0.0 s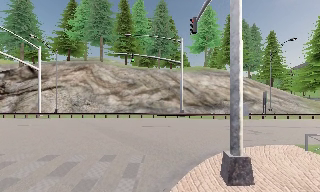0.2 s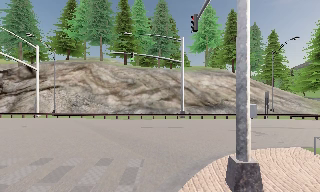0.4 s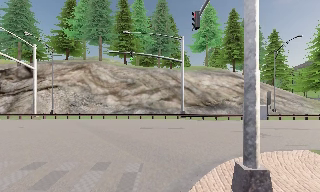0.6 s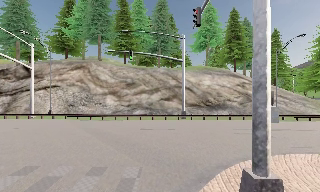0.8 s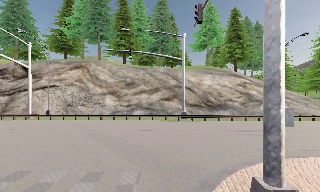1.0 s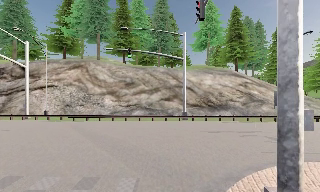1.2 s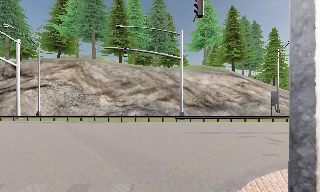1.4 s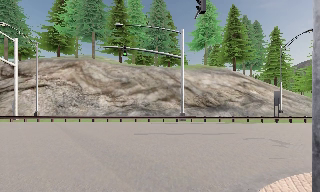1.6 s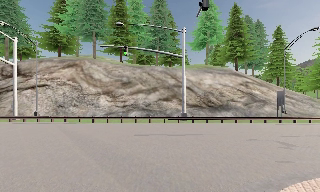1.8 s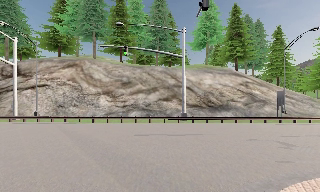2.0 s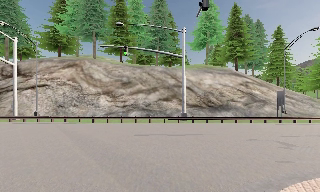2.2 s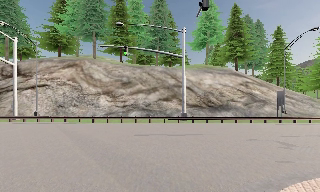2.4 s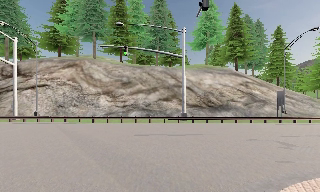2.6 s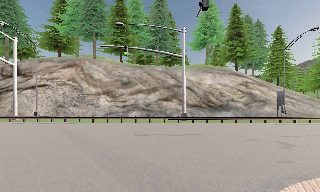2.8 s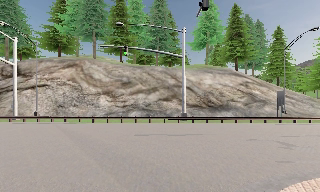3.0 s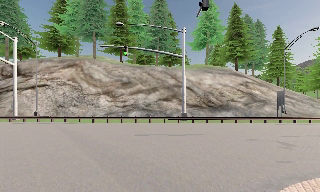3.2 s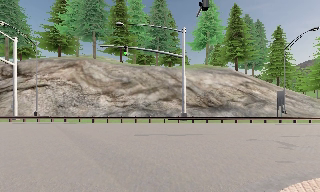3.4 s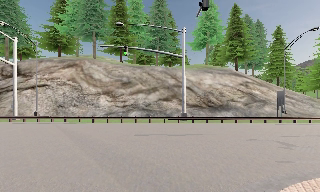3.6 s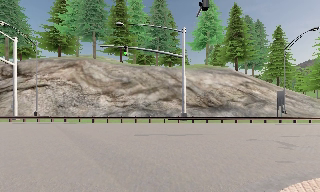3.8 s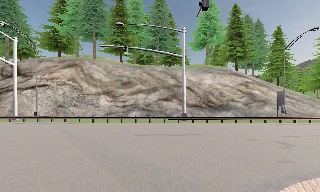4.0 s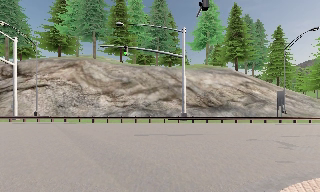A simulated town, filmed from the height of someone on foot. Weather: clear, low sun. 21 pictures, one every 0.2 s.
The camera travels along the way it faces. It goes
forward.
0.0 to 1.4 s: The camera travels forward, about 2.5 m, so what stands in front looms larger.
1.4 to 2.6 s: The camera shifts only a little, or ends up much as it began.
2.6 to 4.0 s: The camera keeps its place and its aim.
The film runs forward here.
